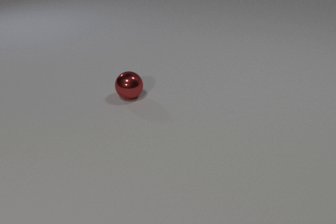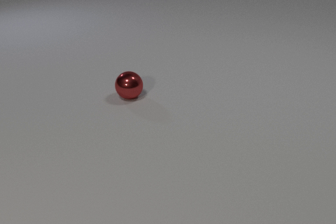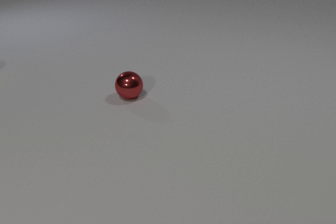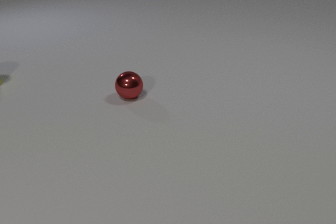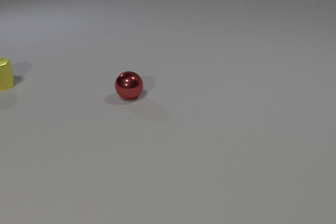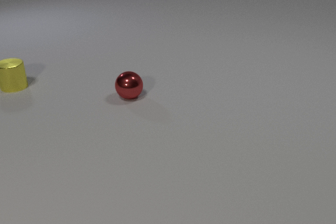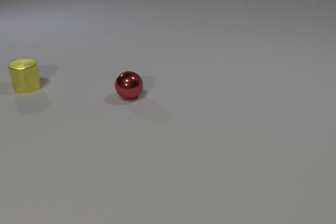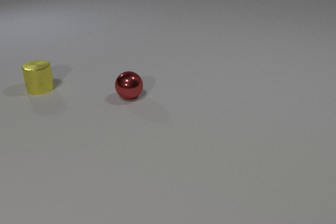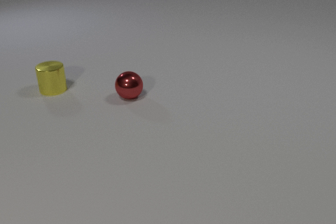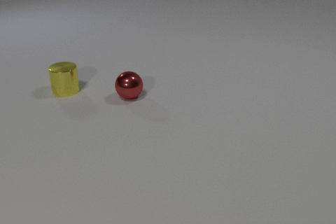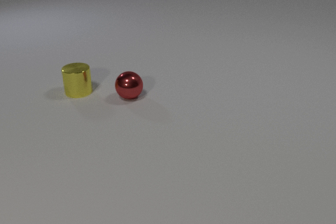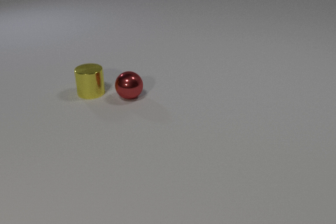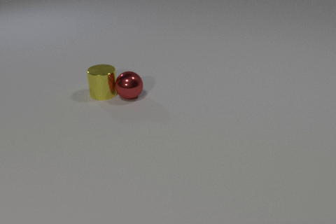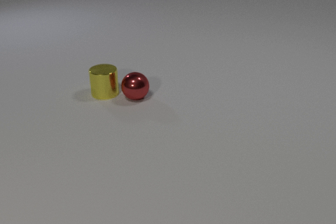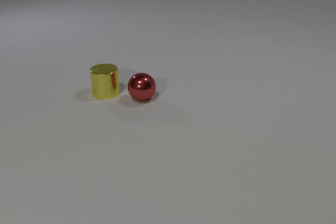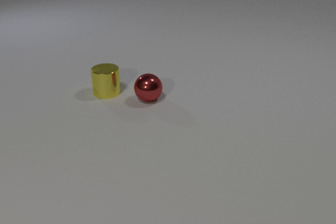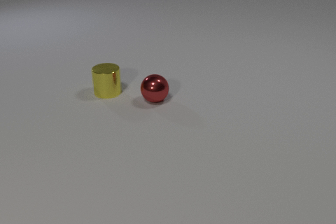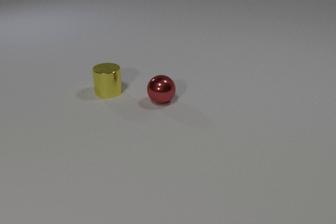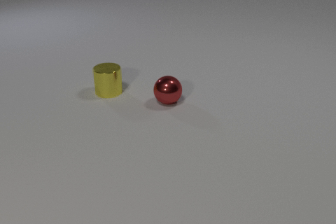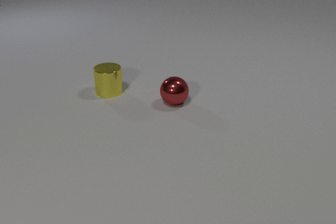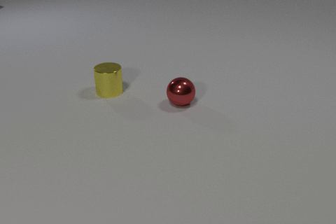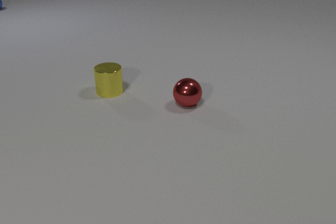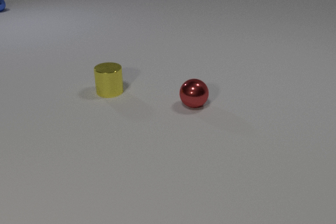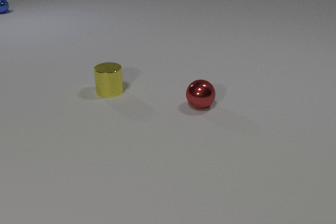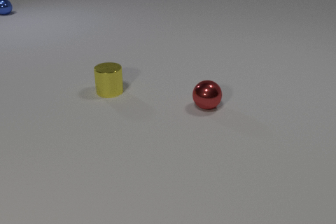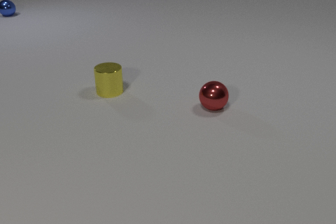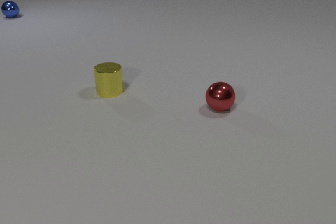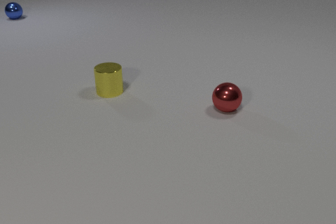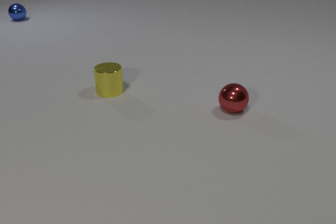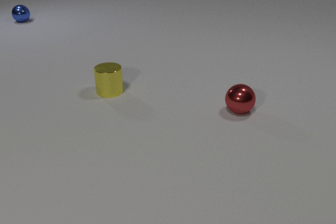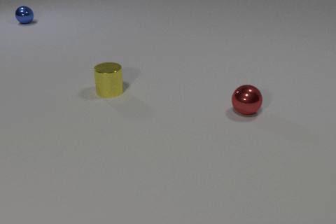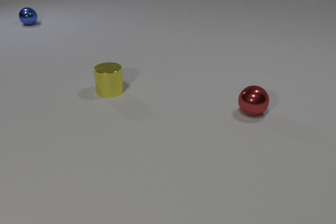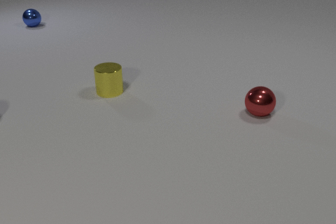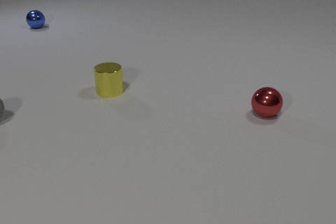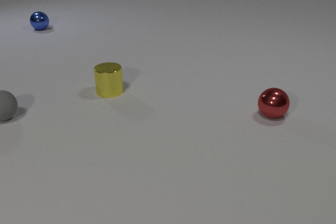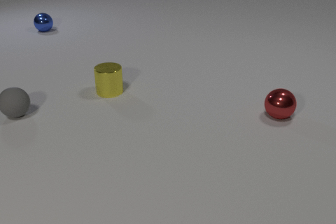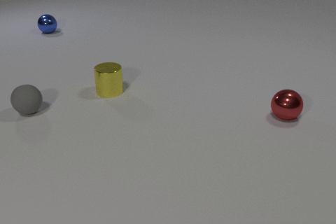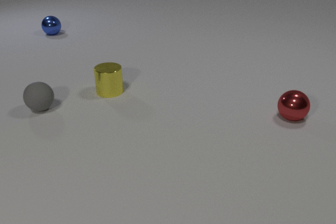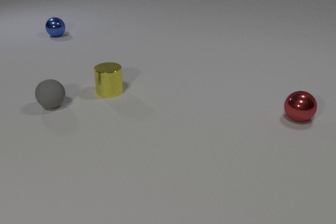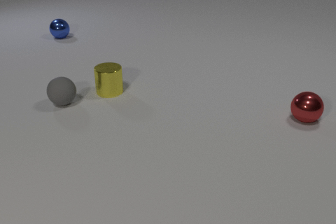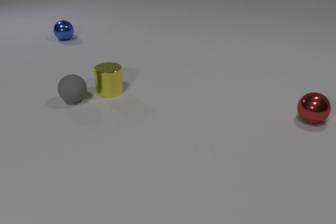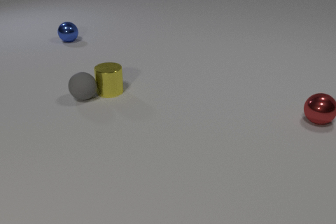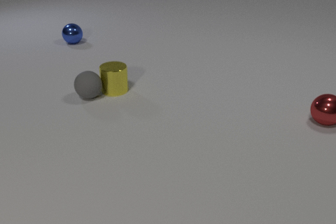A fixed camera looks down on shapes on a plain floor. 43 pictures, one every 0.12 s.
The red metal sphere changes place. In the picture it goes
to the right.
The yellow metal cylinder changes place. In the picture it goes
to the right.
0.00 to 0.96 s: The yellow metal cylinder comes in at the left edge, slides to the right and toward the camera.
0.96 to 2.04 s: The yellow metal cylinder slides to the right. The red metal sphere rolls to the right. The yellow metal cylinder and the red metal sphere collide.
2.04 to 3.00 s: The red metal sphere rolls to the right. The blue metal sphere comes in at the left edge, rolls toward the camera and to the right.
3.00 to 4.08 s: The red metal sphere rolls to the right. The gray rubber sphere comes in at the left edge, rolls to the right. The blue metal sphere rolls toward the camera and to the right.
4.08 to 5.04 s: The red metal sphere rolls to the right. The gray rubber sphere rolls to the right. The blue metal sphere rolls toward the camera and to the right. The yellow metal cylinder and the gray rubber sphere collide.
What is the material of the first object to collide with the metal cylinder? metal.
What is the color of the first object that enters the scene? yellow.
How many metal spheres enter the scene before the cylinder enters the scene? 0.
